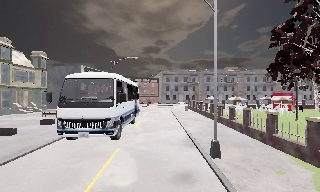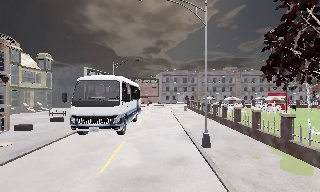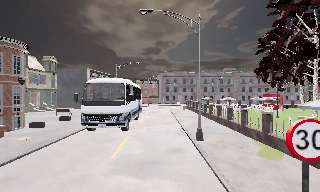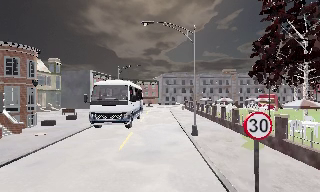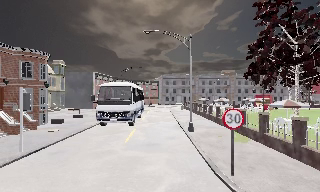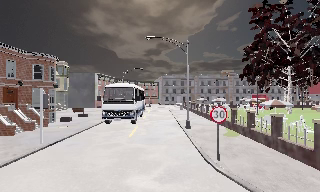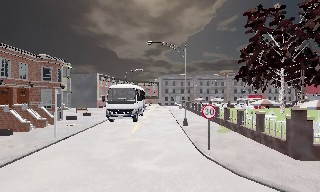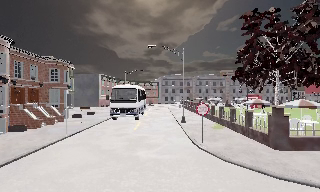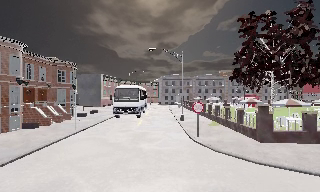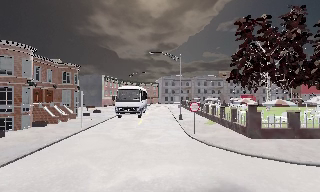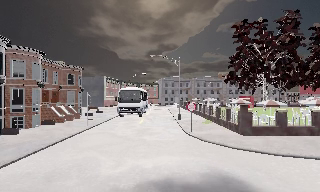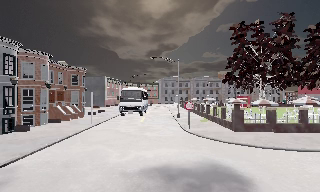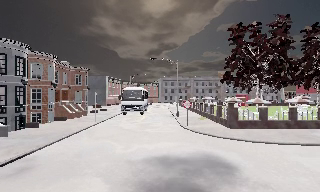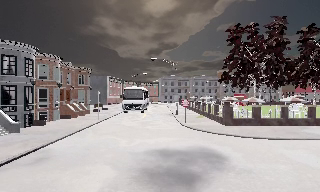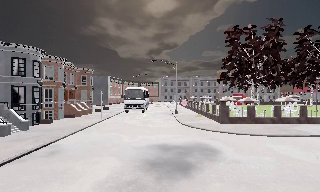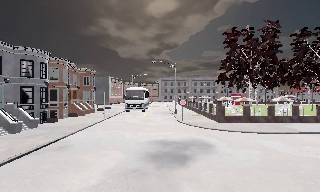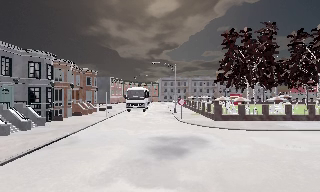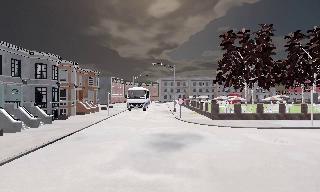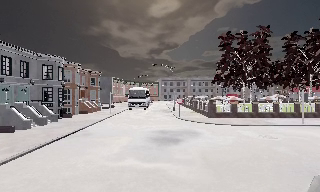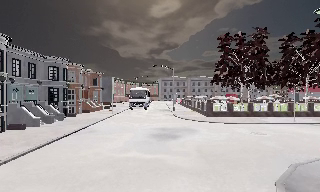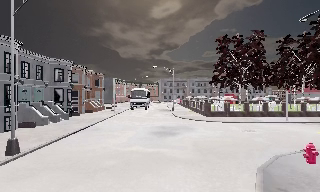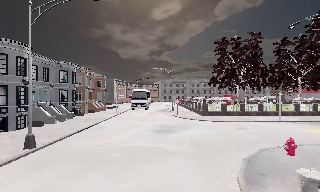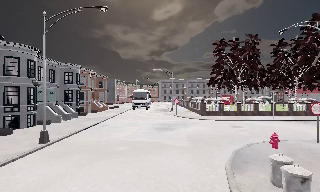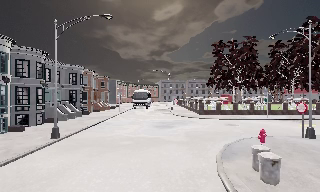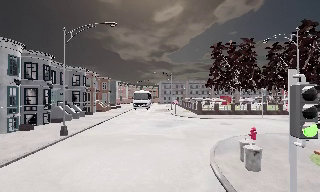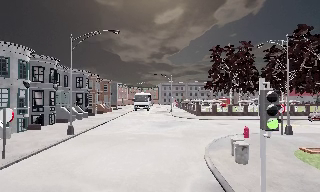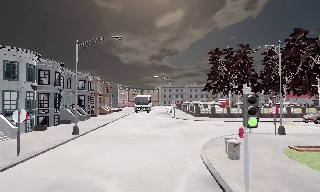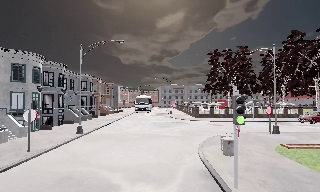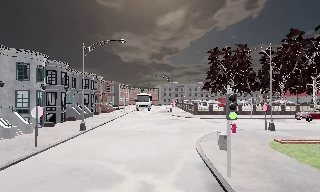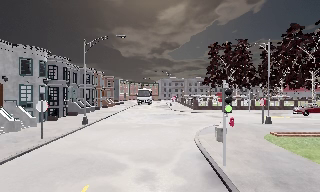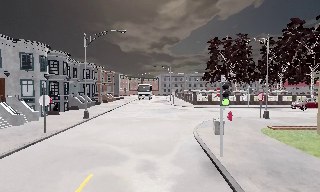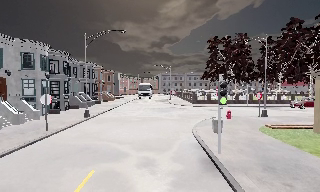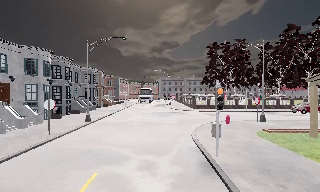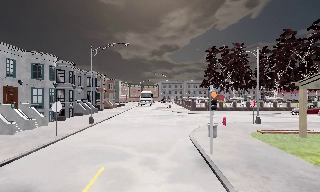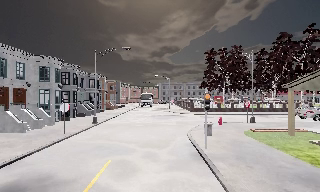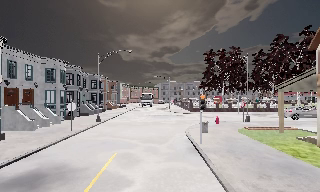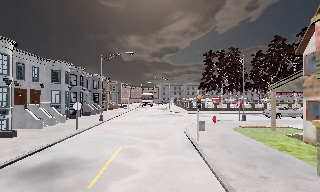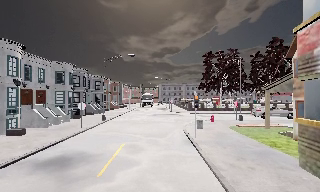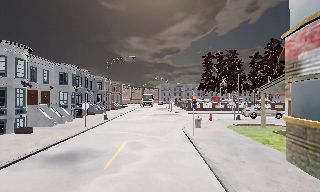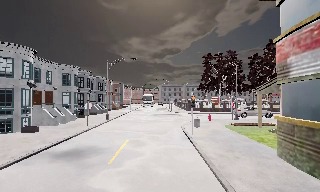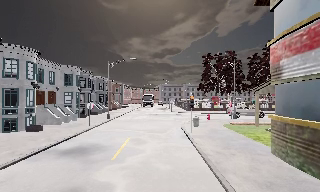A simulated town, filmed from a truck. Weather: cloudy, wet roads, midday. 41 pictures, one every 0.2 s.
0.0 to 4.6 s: The camera travels backward, about 25 m, so what stands in front gets smaller.
4.6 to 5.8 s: The camera travels backward, about 4 m, so what stands in front gets smaller. It loses speed.
5.8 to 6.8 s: The camera travels backward, about 2.5 m, so what stands in front gets smaller. It gains speed.
6.8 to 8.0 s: The camera travels backward, about 4 m, so what stands in front gets smaller. It loses speed.
The film runs backward here.
